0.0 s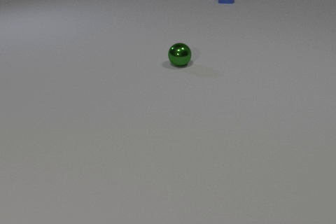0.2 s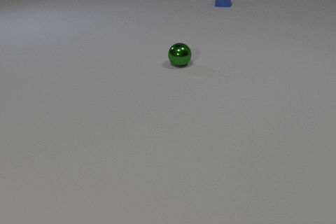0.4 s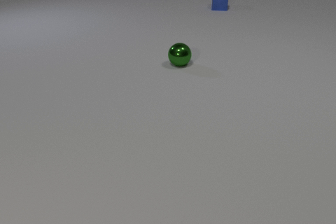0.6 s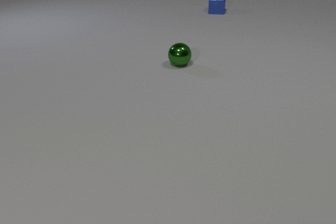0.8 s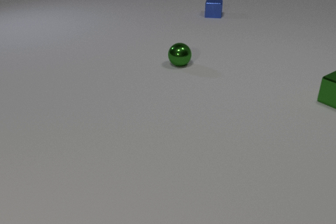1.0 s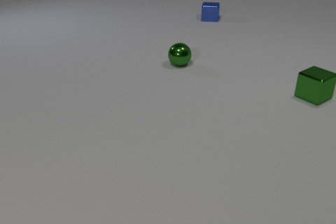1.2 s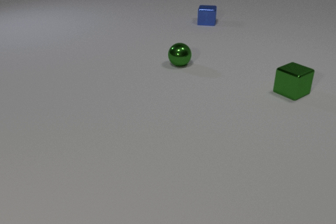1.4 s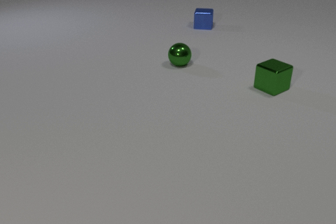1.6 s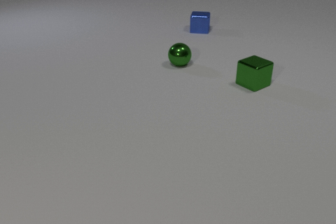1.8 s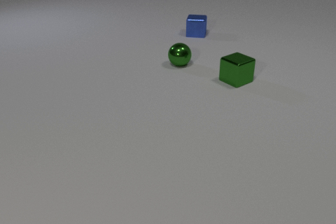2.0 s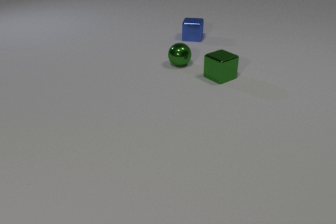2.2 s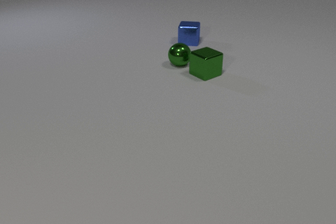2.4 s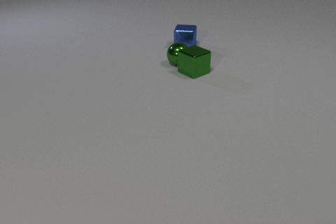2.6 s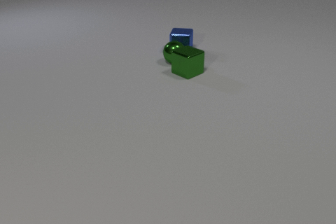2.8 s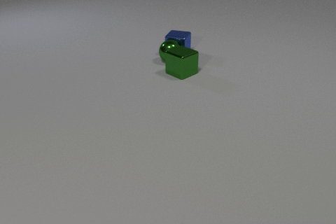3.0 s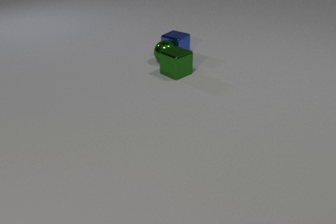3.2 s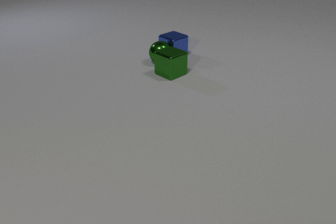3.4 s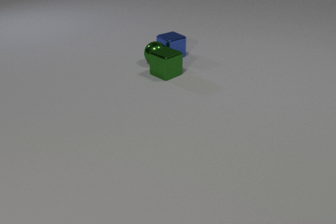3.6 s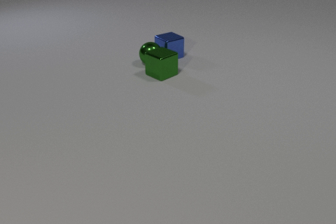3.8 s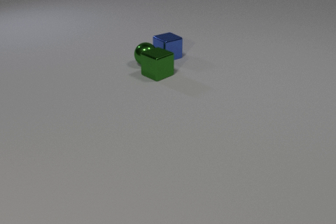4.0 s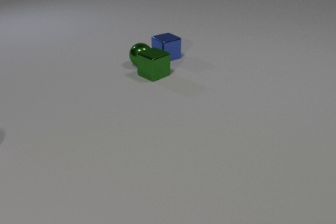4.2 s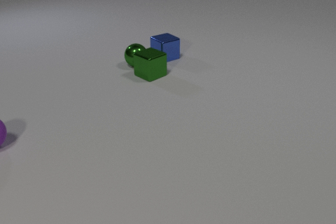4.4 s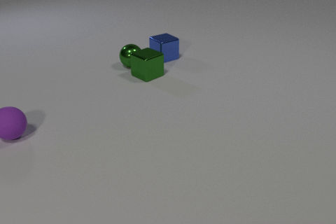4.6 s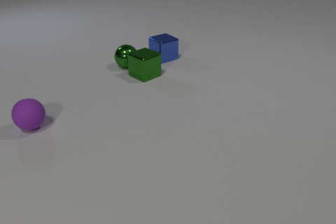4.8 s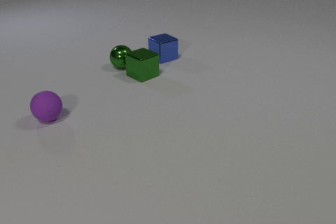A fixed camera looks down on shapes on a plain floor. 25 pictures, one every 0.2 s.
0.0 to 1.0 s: The green metal cube comes in at the right edge, slides to the left. The blue metal cube slides toward the camera.
1.0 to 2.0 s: The green metal cube slides to the left. The blue metal cube slides toward the camera.
2.0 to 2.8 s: The green metal cube slides to the left. The green metal sphere rolls to the left and away from the camera. The blue metal cube slides toward the camera. The green metal cube and the green metal sphere collide. The green metal sphere and the blue metal cube collide.
2.8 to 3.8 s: The green metal cube slides to the left. The green metal sphere rolls to the left. The blue metal cube slides to the left and toward the camera, spins clockwise seen from above by about 30 degrees, its near face sliding to the left.
3.8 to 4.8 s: The green metal cube slides to the left. The green metal sphere rolls to the left. The blue metal cube slides to the left. The purple rubber sphere comes in at the left edge, rolls to the right and away from the camera.
Are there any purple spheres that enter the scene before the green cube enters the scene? no.
How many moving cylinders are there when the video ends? 0.
How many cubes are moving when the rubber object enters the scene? 2.
